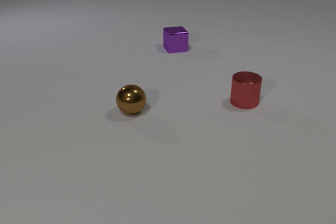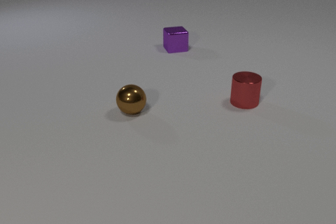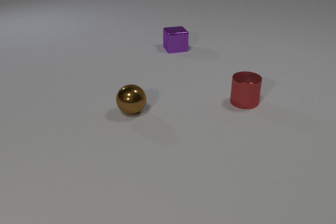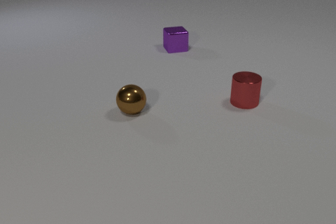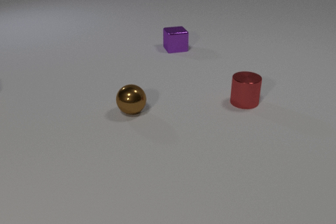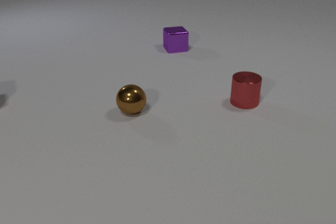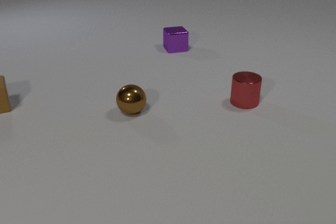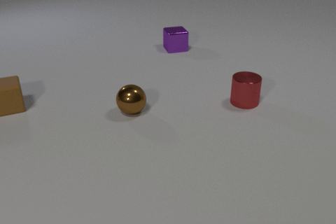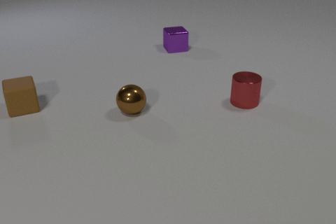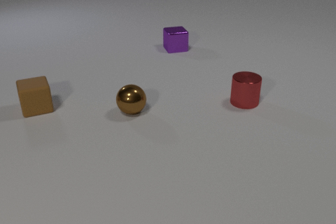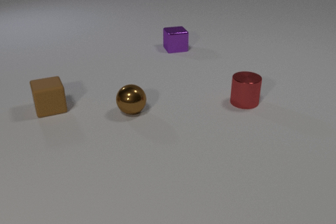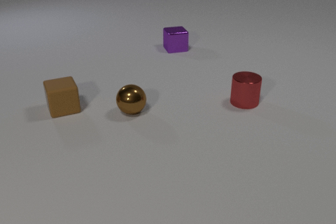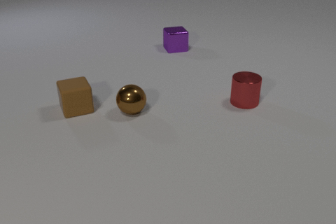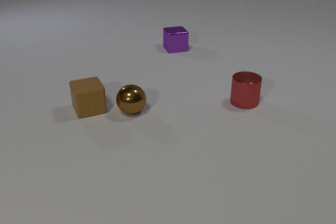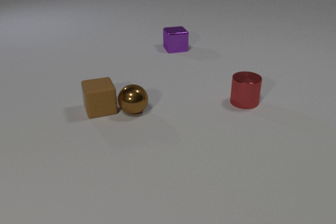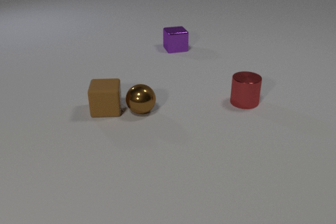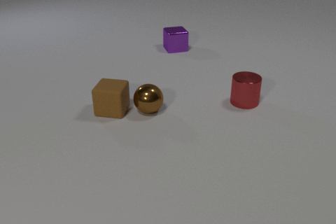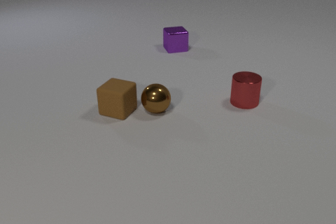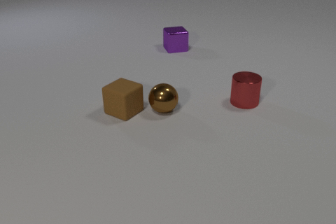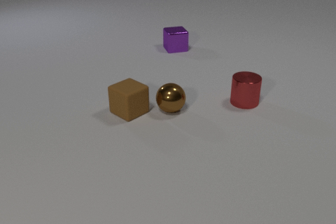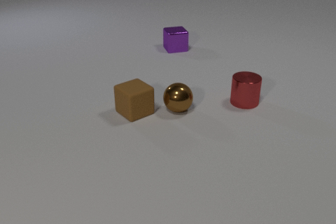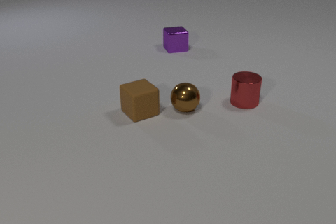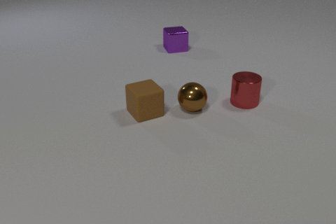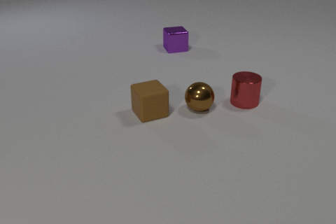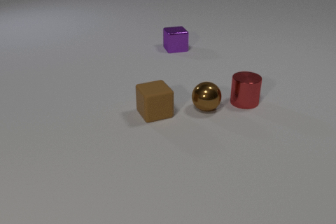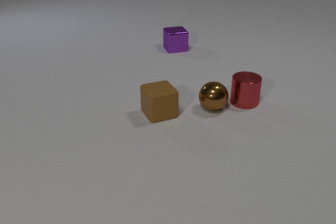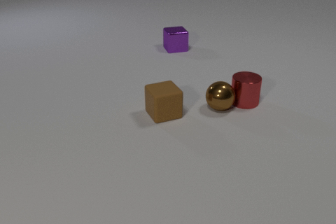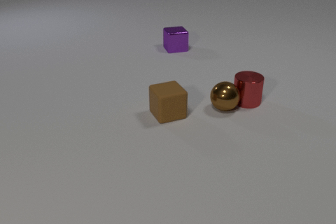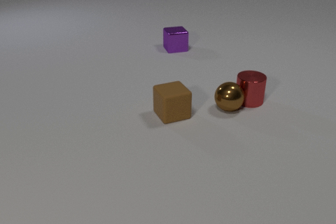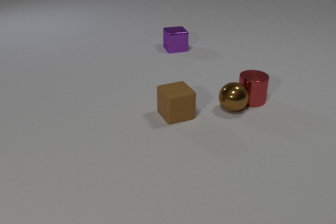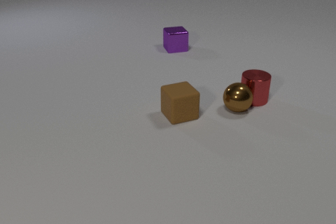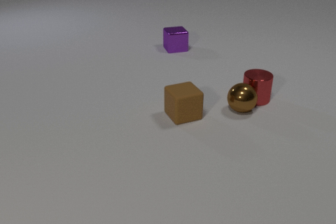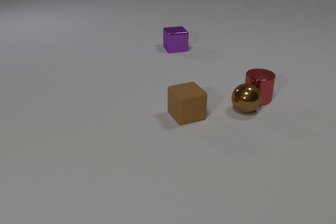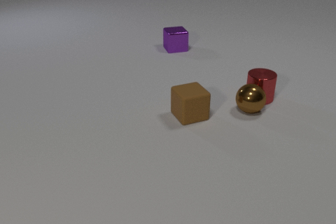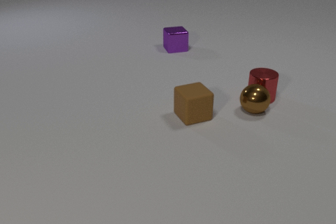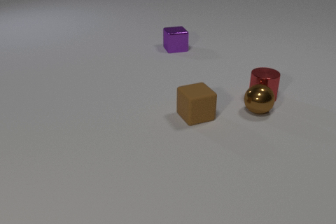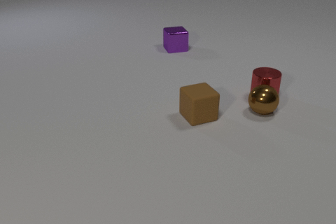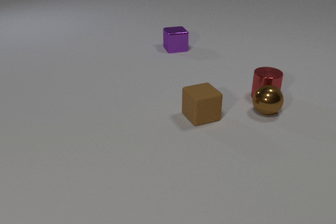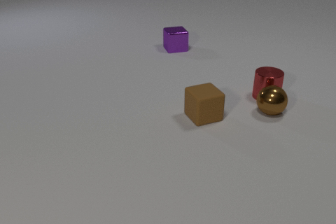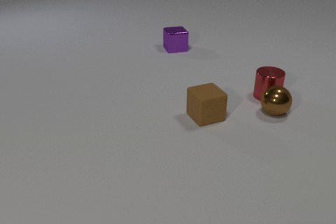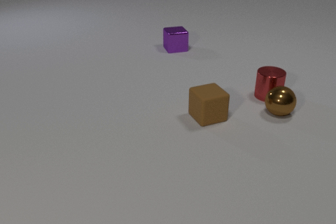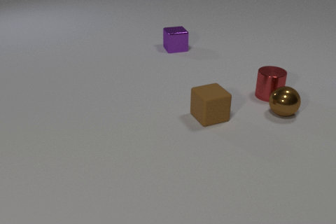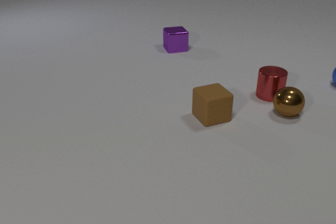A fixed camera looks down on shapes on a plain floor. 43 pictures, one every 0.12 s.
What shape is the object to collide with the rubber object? sphere.
Are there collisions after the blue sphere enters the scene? no.
Are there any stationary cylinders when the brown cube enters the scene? yes.
0.00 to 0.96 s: The brown rubber cube comes in at the left edge, slides to the right and toward the camera.
0.96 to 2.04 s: The brown rubber cube slides to the right, spins so that its near face slides to the left, clockwise seen from above. The brown metal sphere rolls to the right. The brown rubber cube and the brown metal sphere collide.
2.04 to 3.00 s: The brown rubber cube slides to the right, spins so that its near face slides to the left, clockwise seen from above. The brown metal sphere rolls to the right.
3.00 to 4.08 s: The brown rubber cube slides to the right. The brown metal sphere rolls to the right. The red metal cylinder slides to the right and away from the camera. The brown metal sphere and the red metal cylinder collide.
4.08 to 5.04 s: The brown rubber cube slides to the right. The brown metal sphere rolls to the right. The red metal cylinder slides to the right and away from the camera. The blue metal sphere comes in at the right edge.
